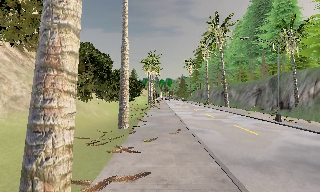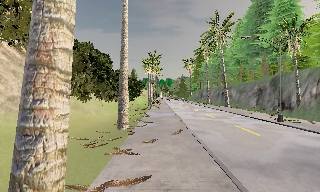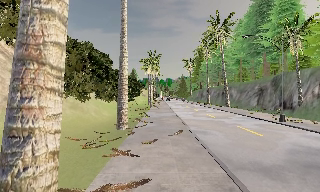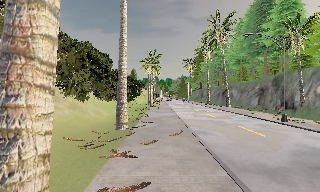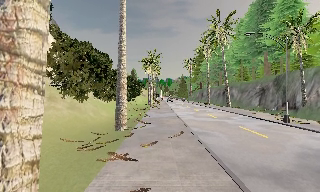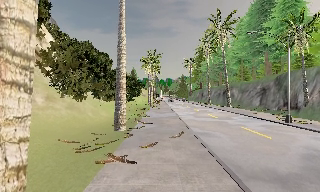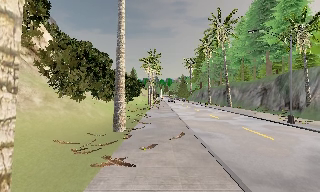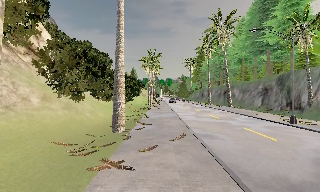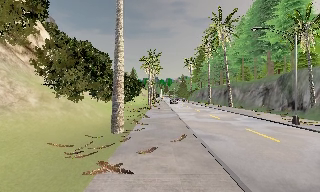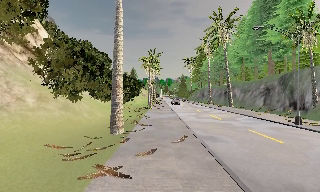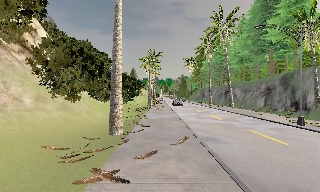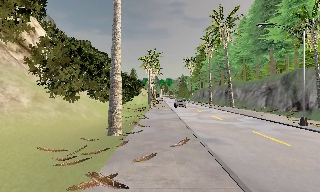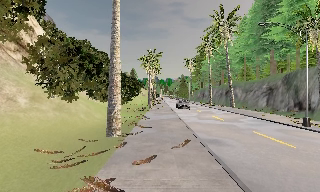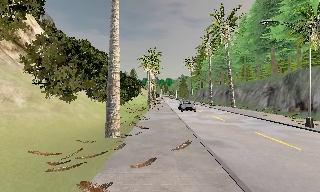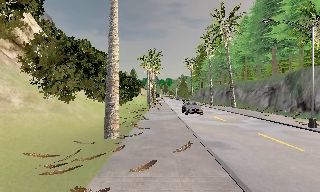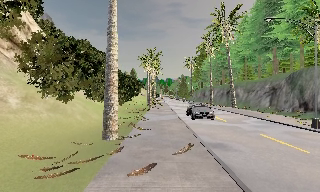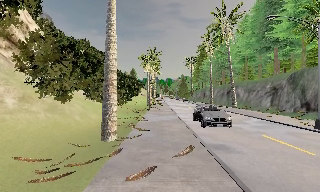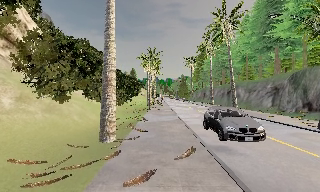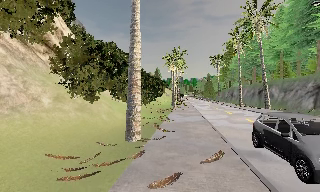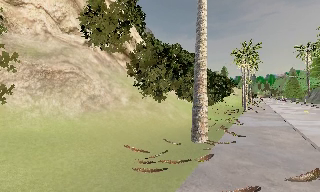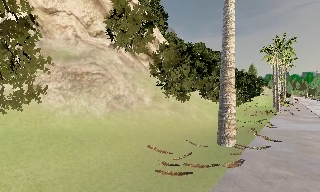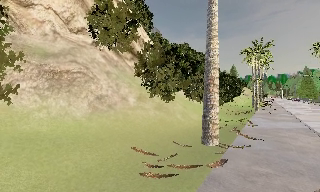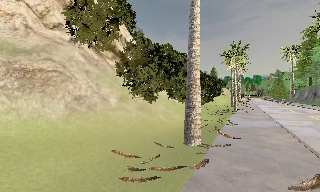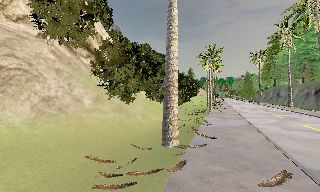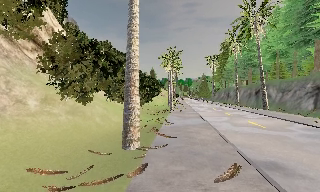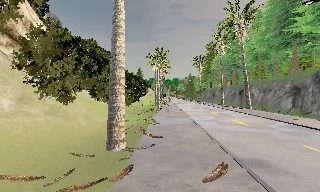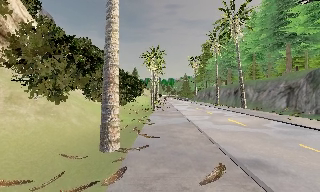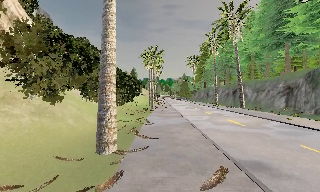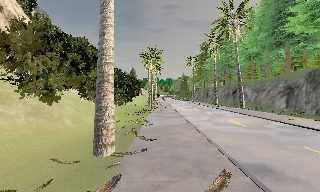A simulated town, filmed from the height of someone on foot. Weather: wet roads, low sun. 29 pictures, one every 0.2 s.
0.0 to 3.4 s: The camera travels forward, about 4 m, so what stands in front looms larger.
3.4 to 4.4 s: The scene slides to the right, as the camera pans about 30 degrees to its left. It travels forward, about 1 m, so what stands in front looms larger.
4.4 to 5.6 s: The scene slides to the left, as the camera pans about 30 degrees to its right. It travels forward, about 1.5 m, so what stands in front looms larger.
The film runs forward here.
